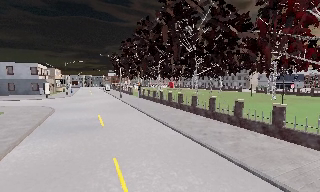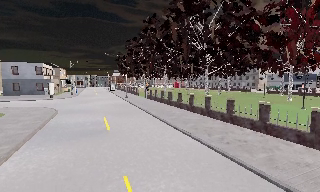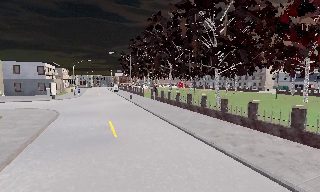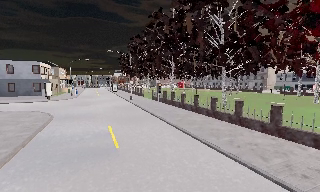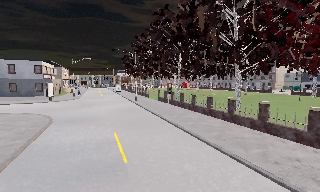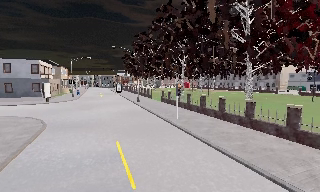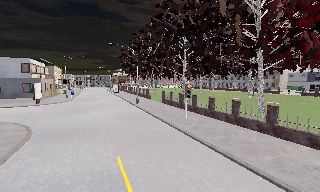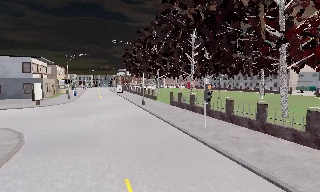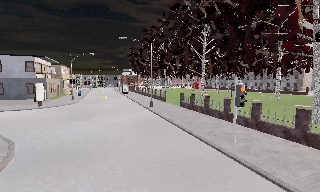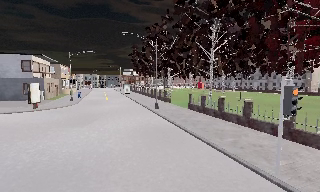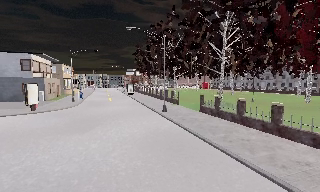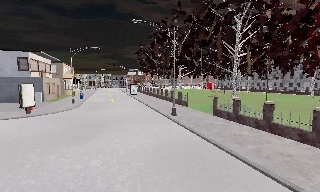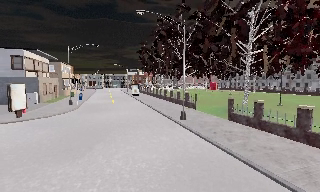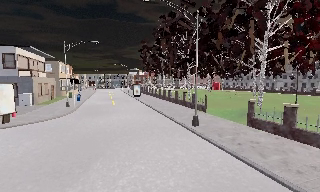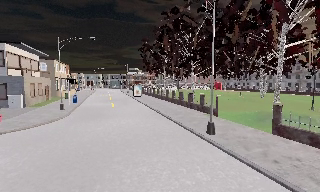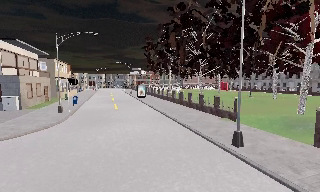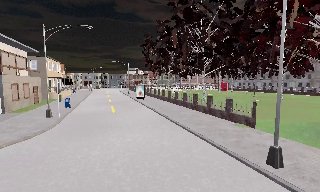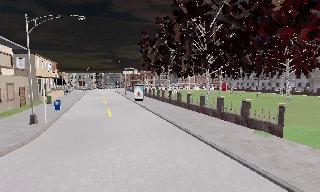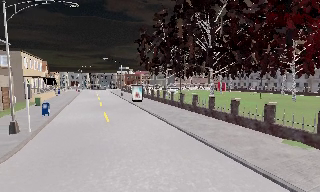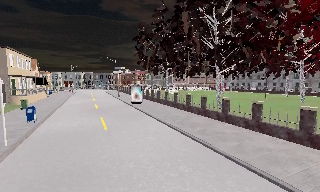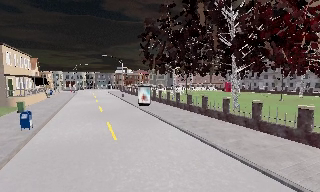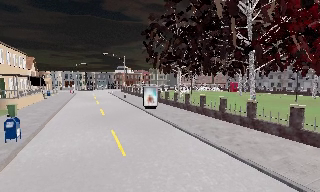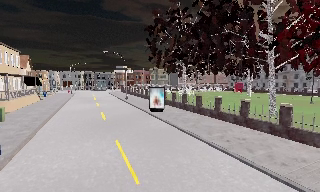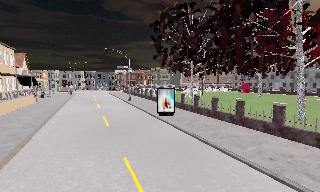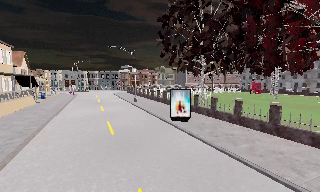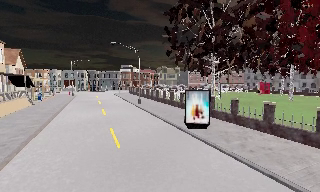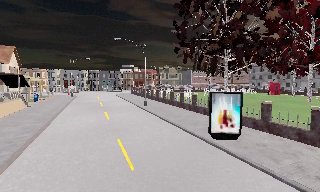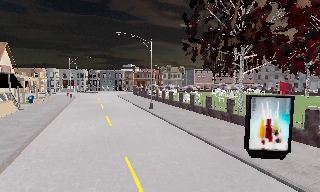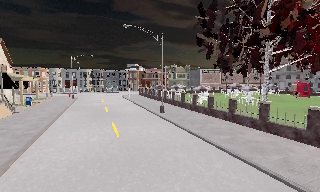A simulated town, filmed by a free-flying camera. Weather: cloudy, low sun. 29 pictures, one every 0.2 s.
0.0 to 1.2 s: The camera travels forward and to its left, about 9 m, so what stands in front looms larger.
1.2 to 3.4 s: The camera travels forward, about 20 m, so what stands in front looms larger.
3.4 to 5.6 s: The camera travels forward and to its left, about 25 m, so what stands in front looms larger.
The film runs backward here.
